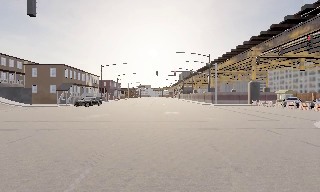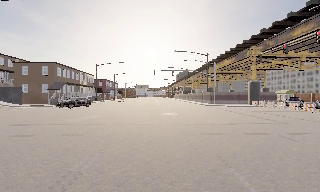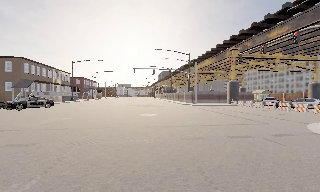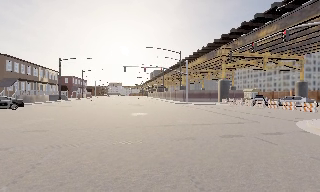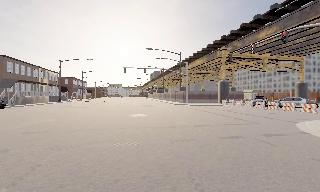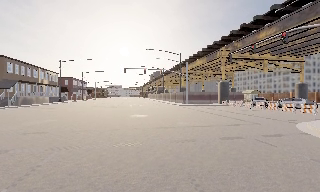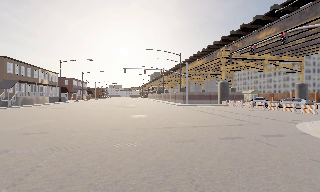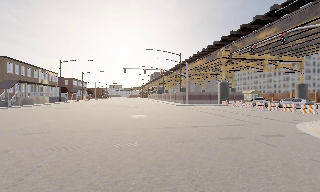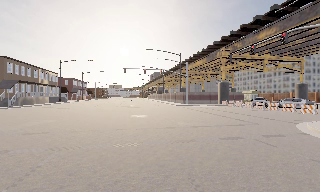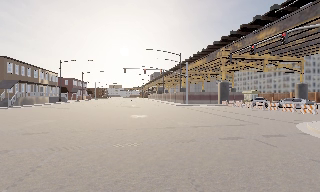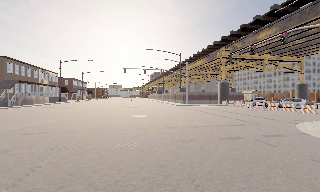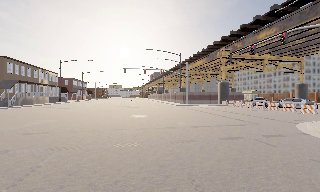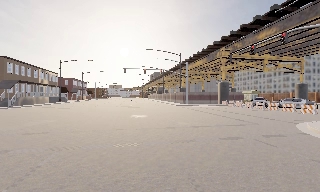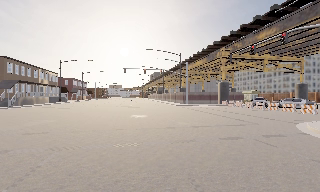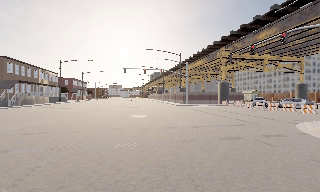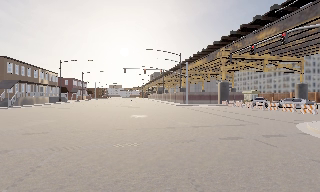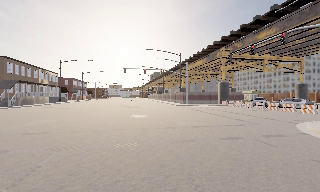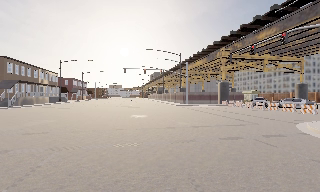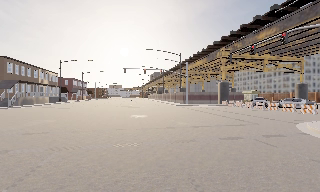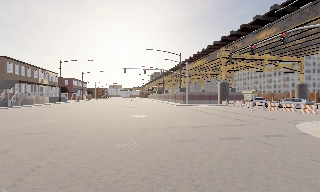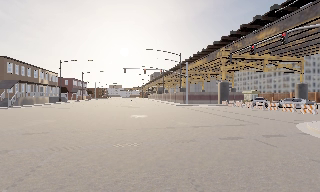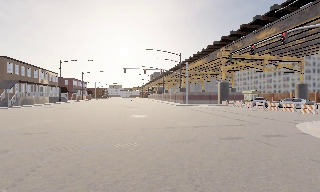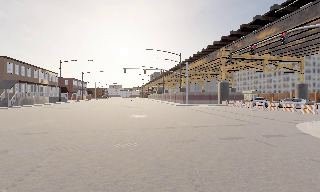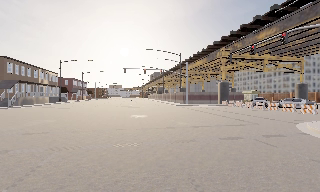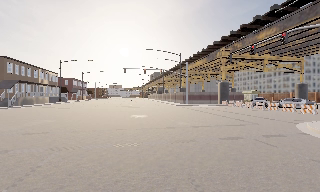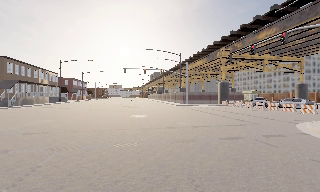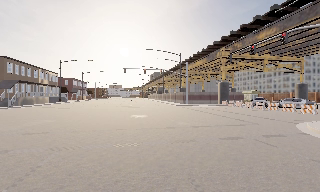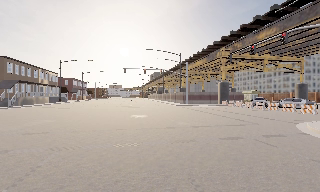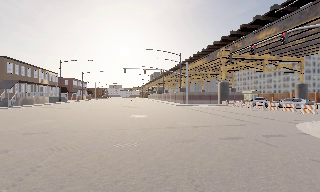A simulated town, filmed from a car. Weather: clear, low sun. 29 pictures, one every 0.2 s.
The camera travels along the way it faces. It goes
forward.
0.0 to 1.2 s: The camera swings to its right by about 10 degrees, and the scene slides to the left. It travels forward, about 2.5 m, so what stands in front looms larger. It loses speed.
1.2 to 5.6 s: The camera keeps its place and its aim.
The film runs forward here.
